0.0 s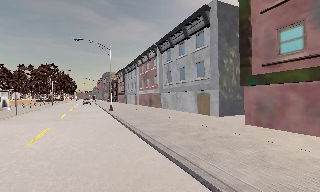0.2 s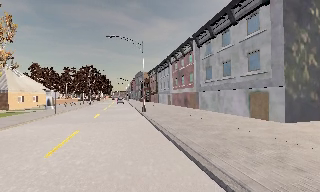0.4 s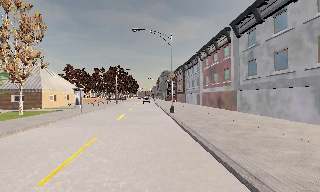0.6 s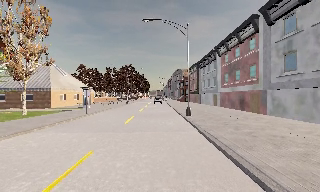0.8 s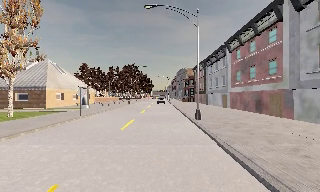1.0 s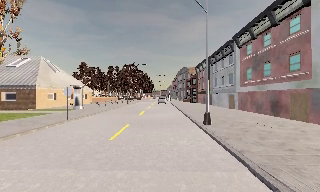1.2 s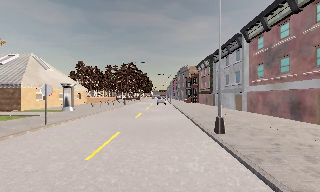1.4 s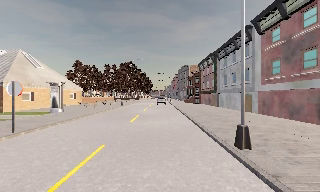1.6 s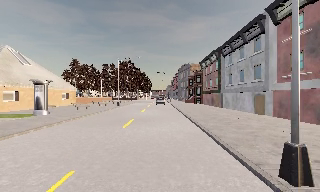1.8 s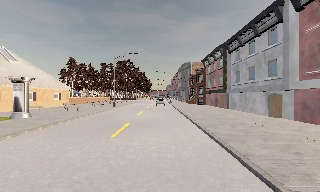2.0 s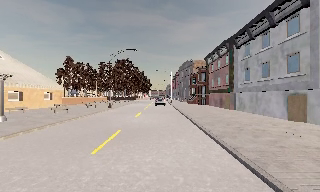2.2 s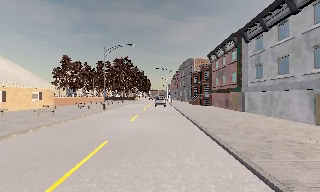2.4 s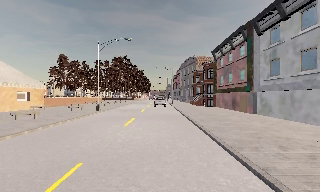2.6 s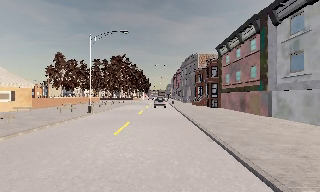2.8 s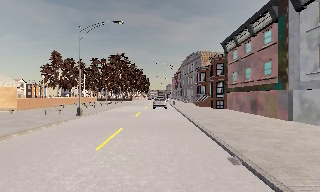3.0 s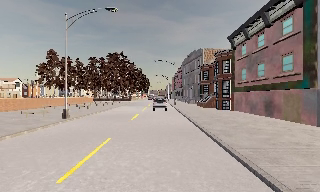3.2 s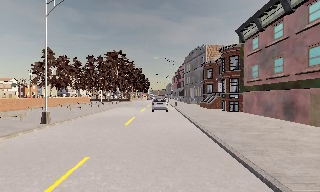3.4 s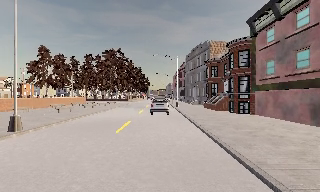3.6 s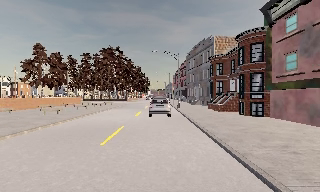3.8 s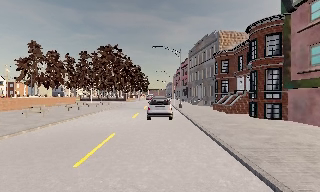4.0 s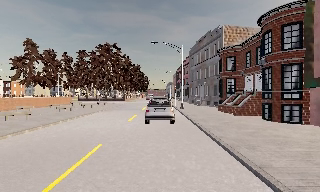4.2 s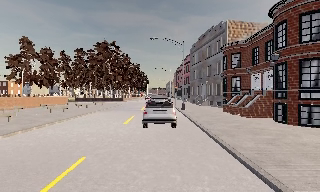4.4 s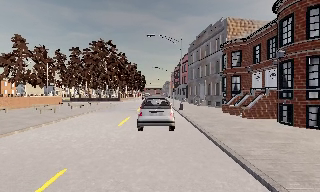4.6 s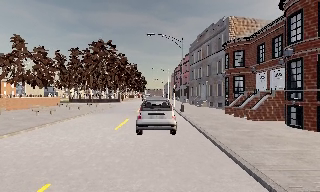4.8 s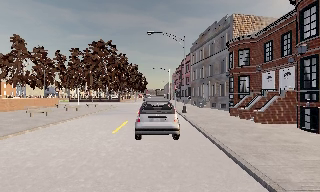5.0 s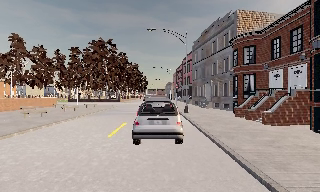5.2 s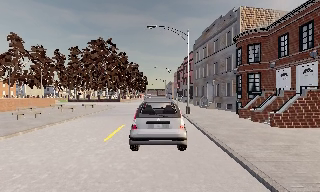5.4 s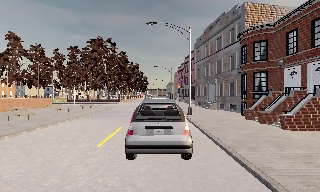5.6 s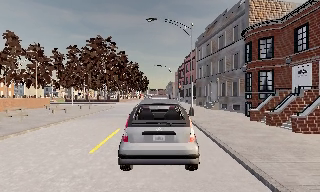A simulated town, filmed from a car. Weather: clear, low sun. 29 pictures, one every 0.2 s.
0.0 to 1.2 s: The camera swings to its left by about 25 degrees, and the scene slides to the right. It travels forward, about 12 m, so what stands in front looms larger.
1.2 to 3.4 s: The camera travels forward, about 20 m, so what stands in front looms larger.
3.4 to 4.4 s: The camera travels forward, about 7 m, so what stands in front looms larger. It loses speed.
4.4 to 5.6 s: The camera travels forward, about 4 m, so what stands in front looms larger.
The film runs forward here.
